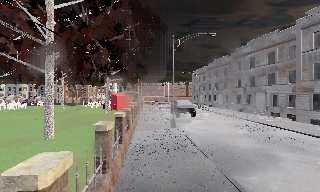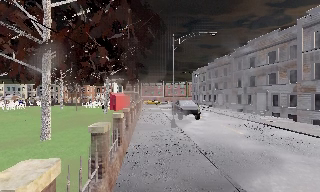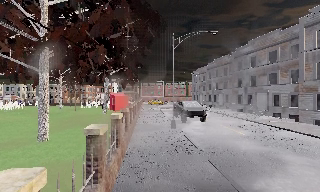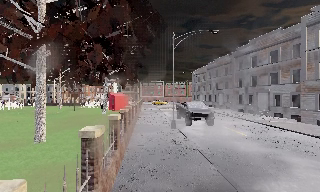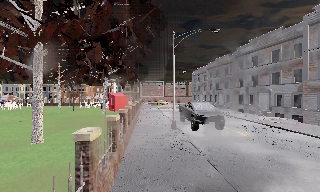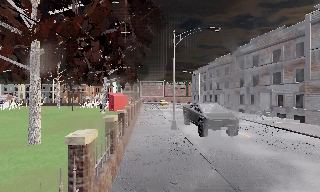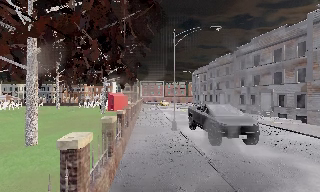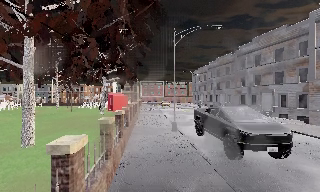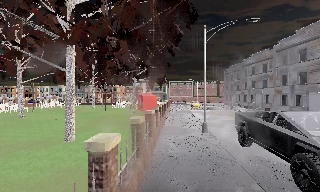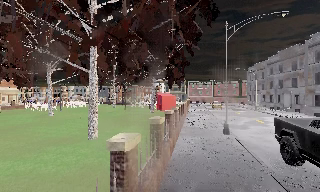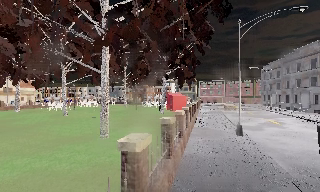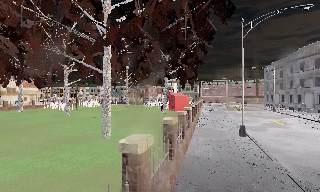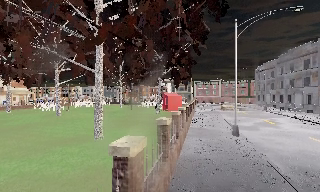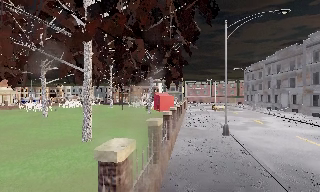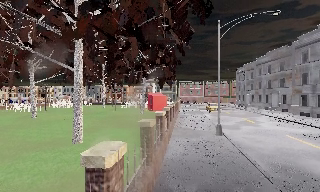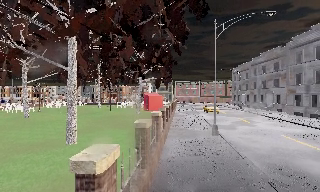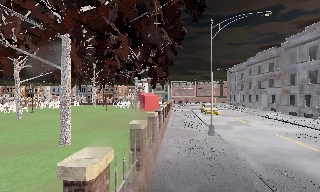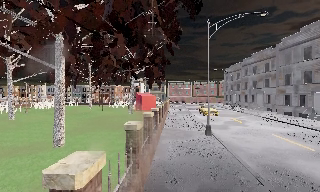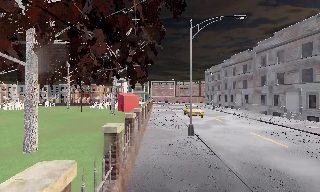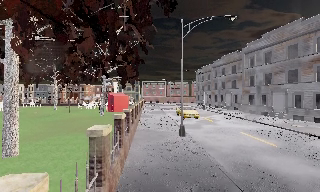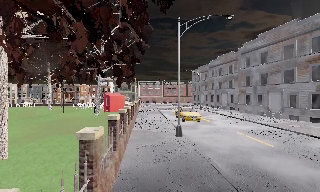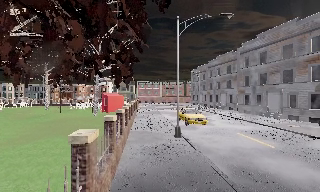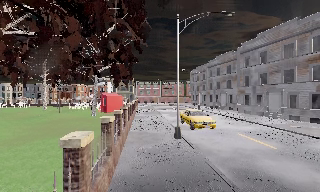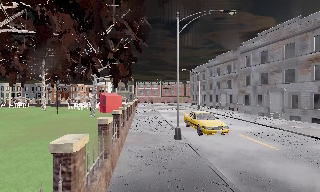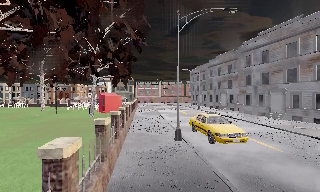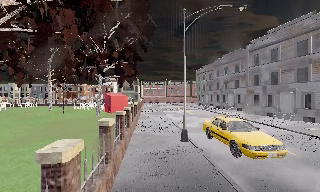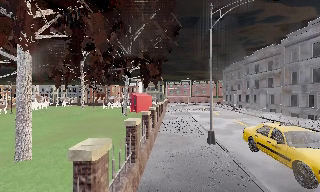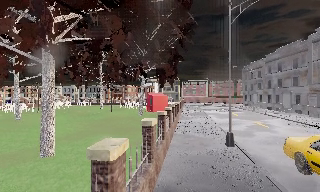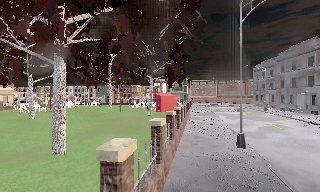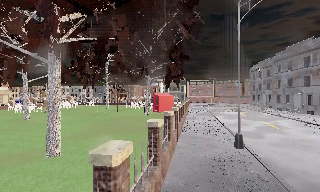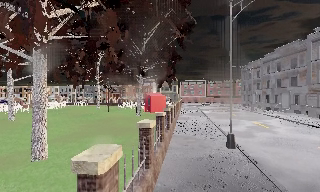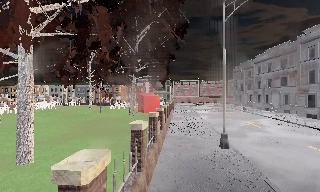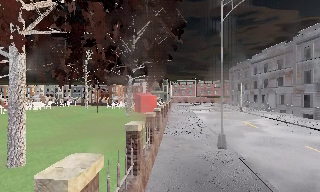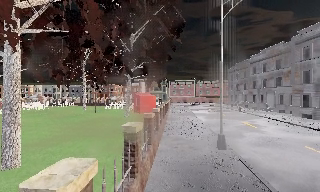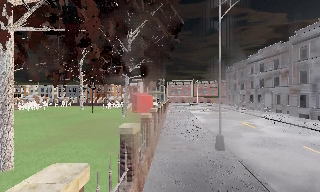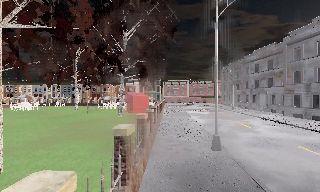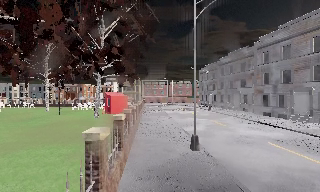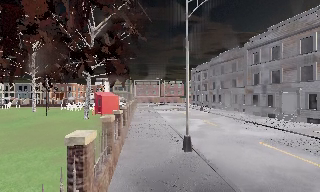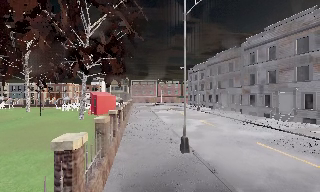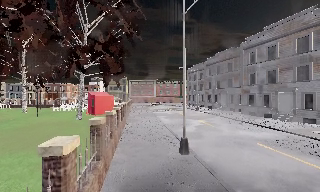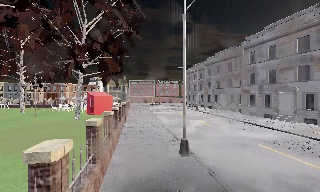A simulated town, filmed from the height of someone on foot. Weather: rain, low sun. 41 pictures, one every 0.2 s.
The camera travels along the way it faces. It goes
forward.
0.0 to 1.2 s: The camera travels forward, about 1.5 m, so what stands in front looms larger.
1.2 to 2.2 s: The camera pans to its left, which is counterclockwise from overhead, by about 20 degrees.
2.2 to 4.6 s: The scene slides to the left, as the camera pans about 25 degrees to its right. It travels forward, about 2 m, so what stands in front looms larger.
4.6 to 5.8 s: The camera pans to its left, which is counterclockwise from overhead, by about 20 degrees. It travels forward, about 0.5 m, so what stands in front looms larger.
5.8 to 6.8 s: The camera travels forward, about 0.5 m, so what stands in front looms larger.
6.8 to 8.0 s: The scene slides to the left, as the camera pans about 15 degrees to its right. It travels forward, about 1 m, so what stands in front looms larger.
The film runs forward here.
